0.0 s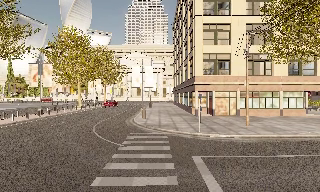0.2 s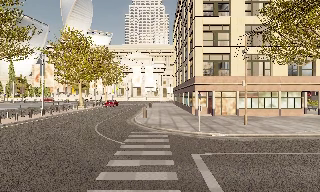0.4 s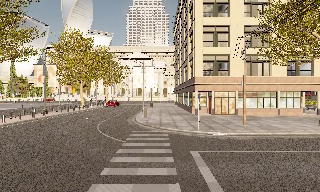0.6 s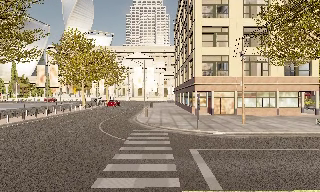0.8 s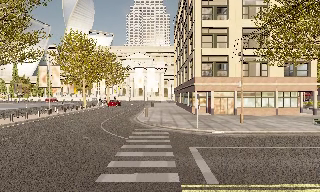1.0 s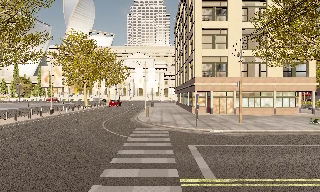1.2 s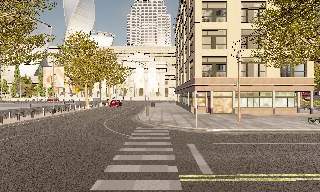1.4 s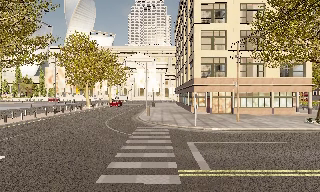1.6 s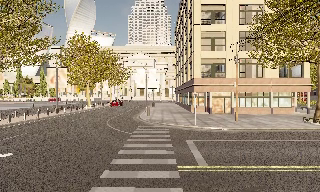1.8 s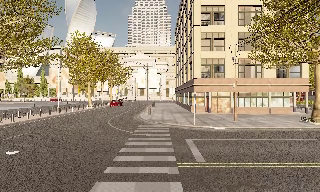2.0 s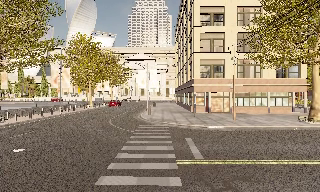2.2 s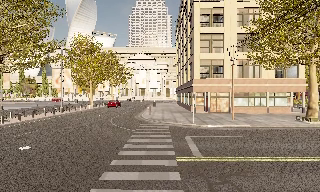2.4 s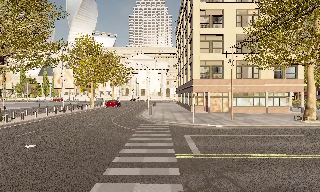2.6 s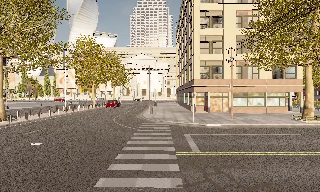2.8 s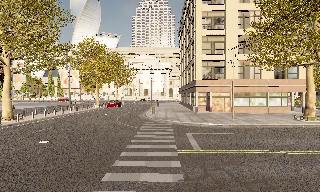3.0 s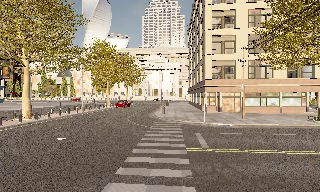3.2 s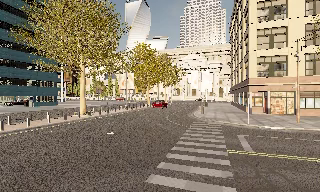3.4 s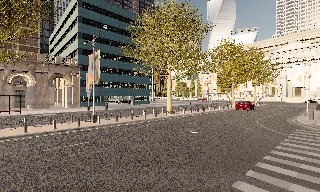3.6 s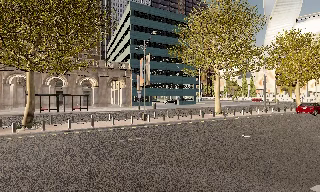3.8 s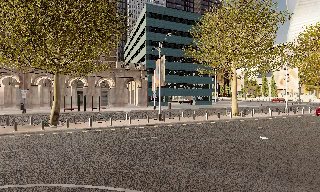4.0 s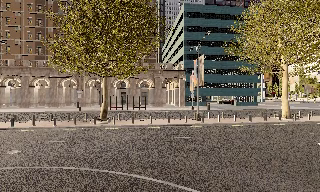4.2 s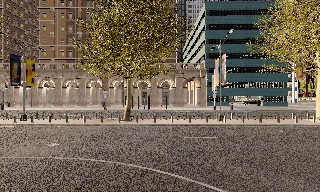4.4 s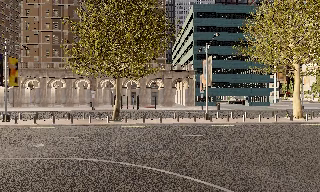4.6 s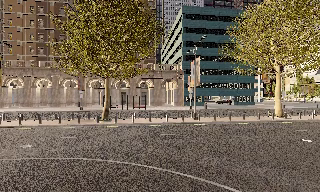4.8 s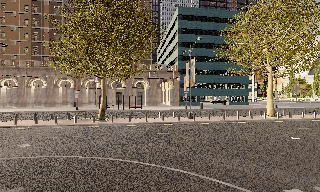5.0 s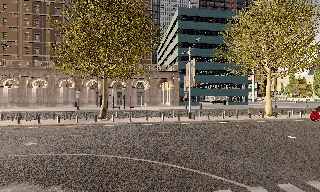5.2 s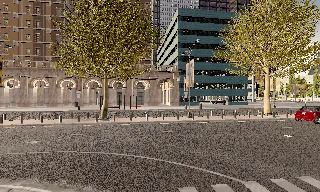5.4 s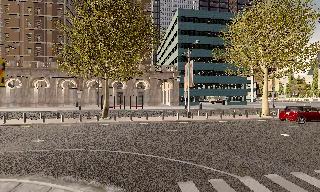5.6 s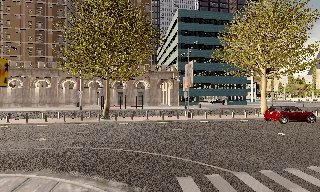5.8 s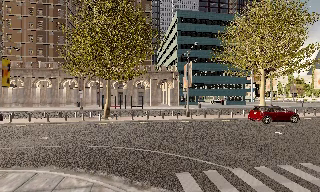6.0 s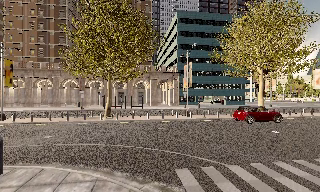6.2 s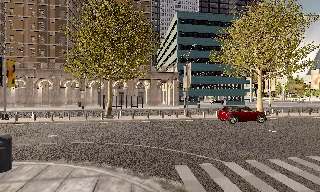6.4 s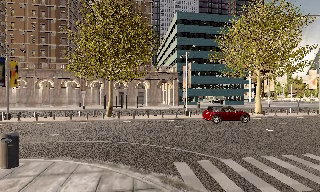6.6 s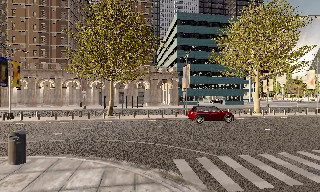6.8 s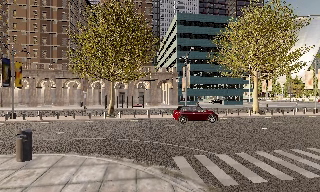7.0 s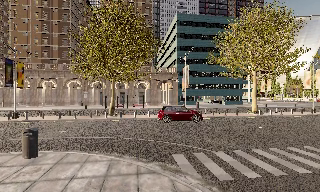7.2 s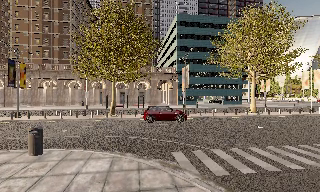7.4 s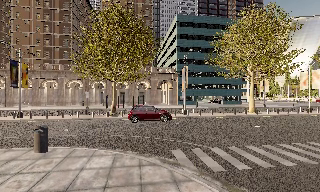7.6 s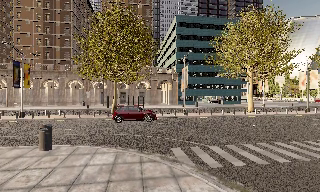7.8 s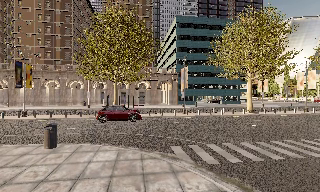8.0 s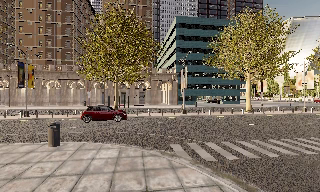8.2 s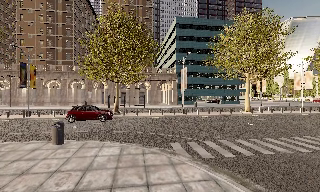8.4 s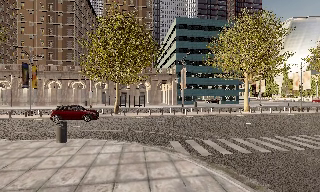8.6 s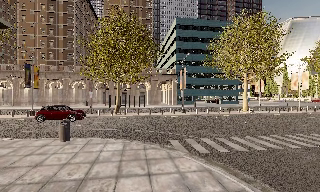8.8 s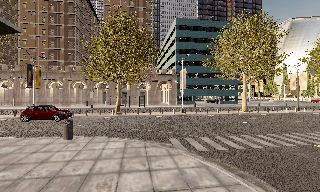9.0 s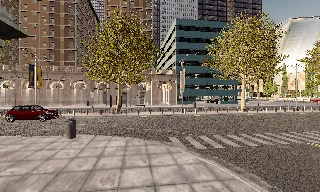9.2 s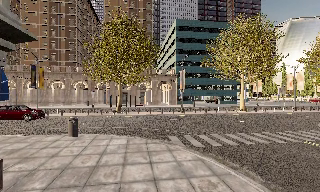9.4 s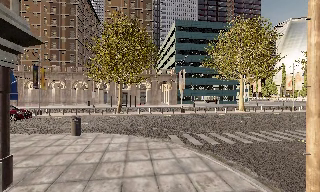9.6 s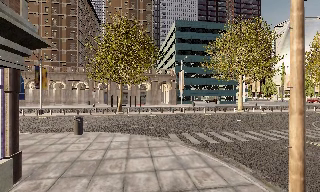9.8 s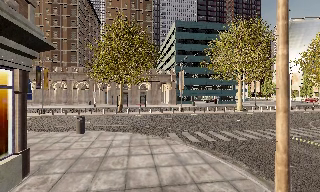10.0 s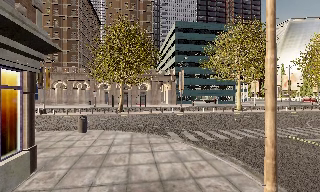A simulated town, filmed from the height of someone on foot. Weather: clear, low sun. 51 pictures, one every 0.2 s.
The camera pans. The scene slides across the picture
to the right.
The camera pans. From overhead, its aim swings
counterclockwise.
0.0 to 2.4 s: The camera travels backward, about 3.5 m, so what stands in front gets smaller.
2.4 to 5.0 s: The camera swings to its left by about 80 degrees, and the scene slides to the right. It travels backward, about 4 m.
5.0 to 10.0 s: The camera travels backward, about 8 m, so what stands in front gets smaller.
The film runs backward here.
